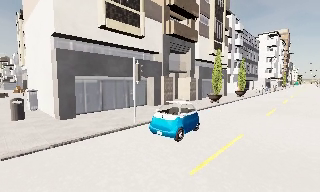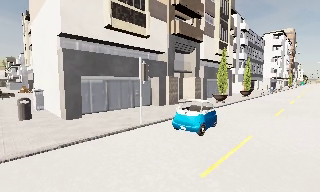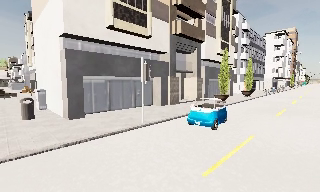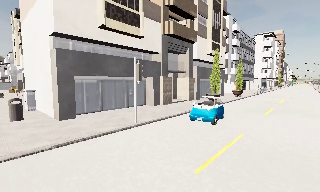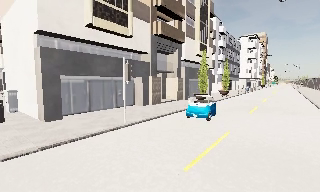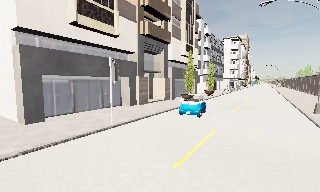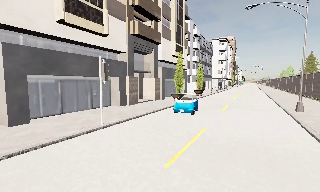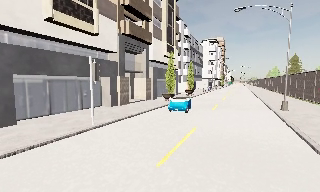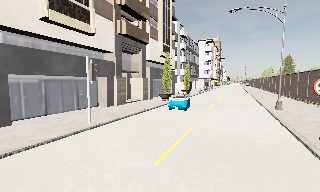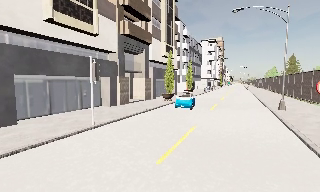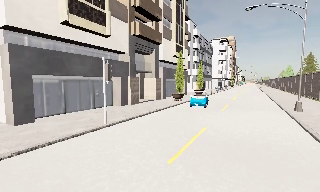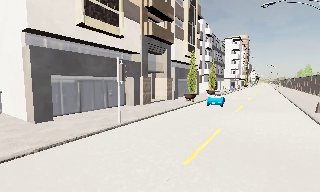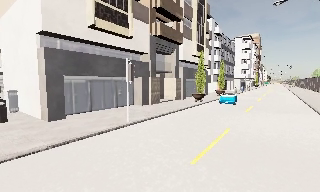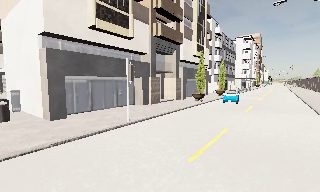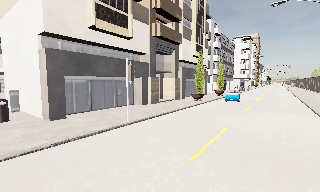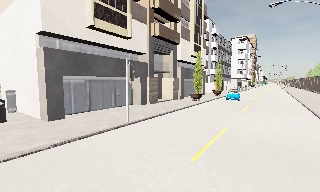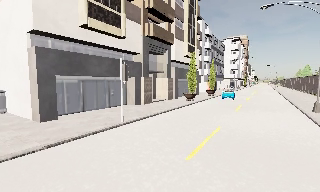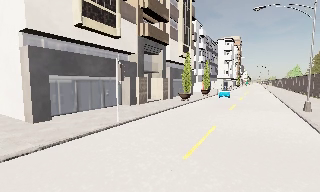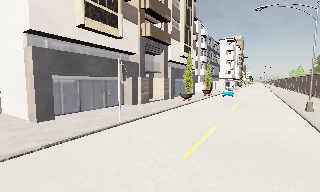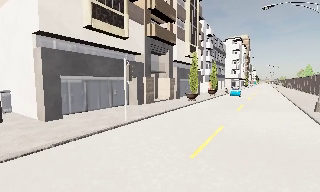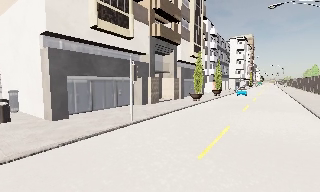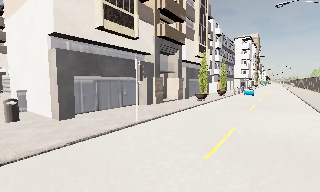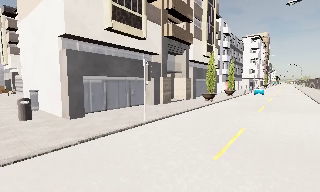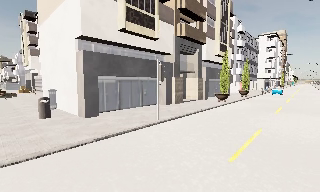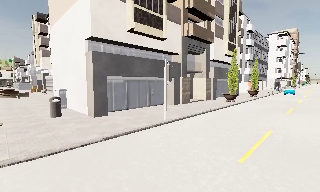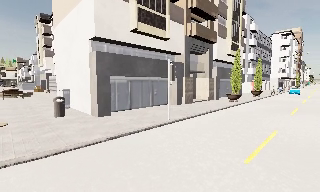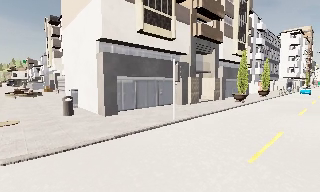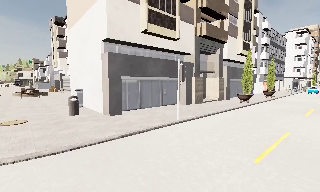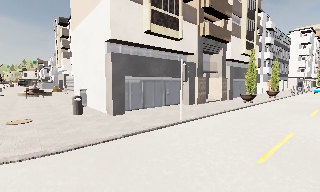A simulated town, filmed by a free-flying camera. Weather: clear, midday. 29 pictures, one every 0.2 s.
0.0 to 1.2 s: The camera pans to its right, which is clockwise from overhead, by about 15 degrees.
1.2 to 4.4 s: The camera travels to its left and backward, about 1 m, so close, fixed things drift to the right.
4.4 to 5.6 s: The camera swings to its left by about 10 degrees, and the scene slides to the right.
The film runs backward here.
